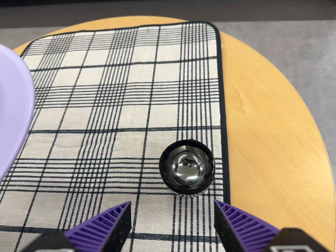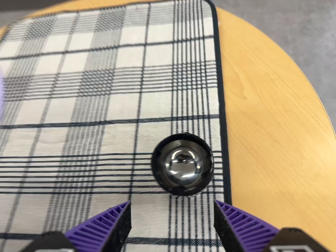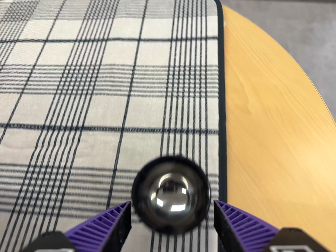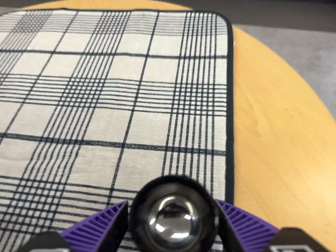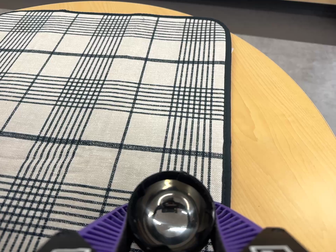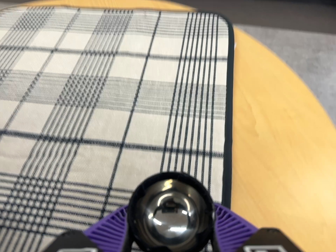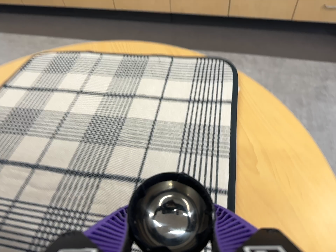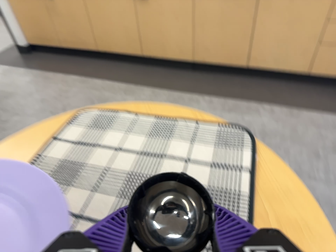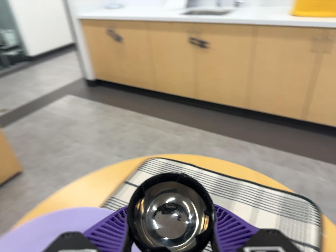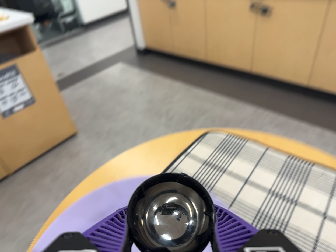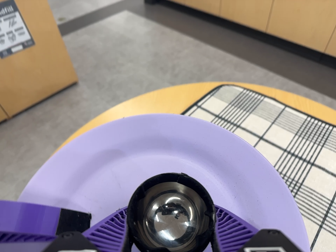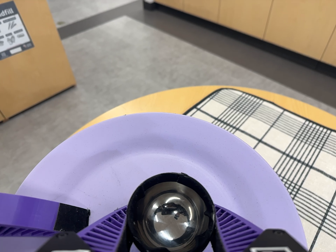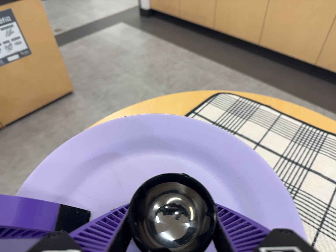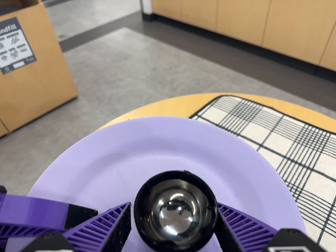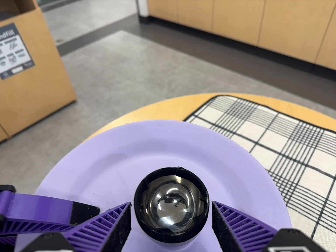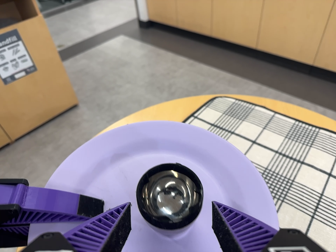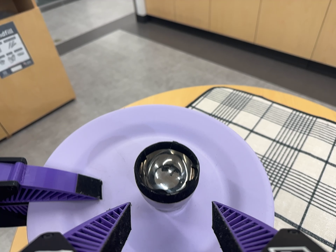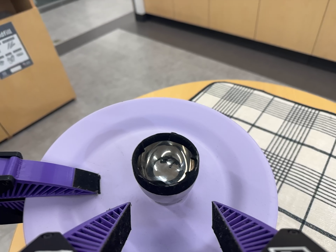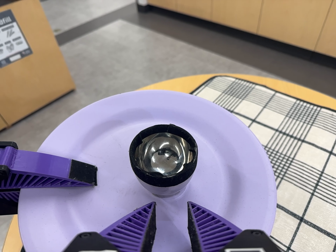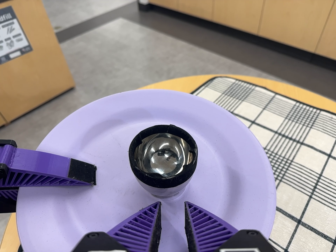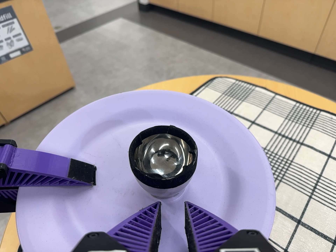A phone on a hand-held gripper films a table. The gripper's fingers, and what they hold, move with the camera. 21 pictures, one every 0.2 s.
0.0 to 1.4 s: The camera travels toward the top of its view, about 12 cm, so close, fixed things drift downward. Its aim tips toward the top of its view by about 10 degrees, and the scene shifts downward. It rolls about its line of sight by about 10 degrees, and the scene rotates clockwise.
1.4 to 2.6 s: The camera swings to its left by about 20 degrees, and the scene slides to the right. It travels to its left, about 14 cm, so close, fixed things drift to the right. It rolls about its line of sight by about 15 degrees, and the scene rotates clockwise.
2.6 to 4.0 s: The camera shifts only a little, or ends up much as it began.
The film runs backward here.
